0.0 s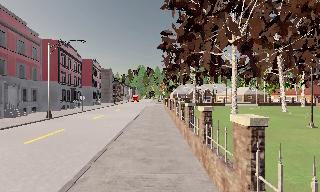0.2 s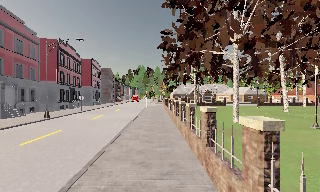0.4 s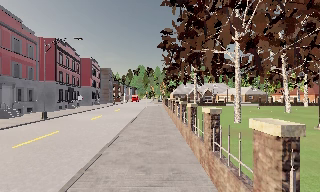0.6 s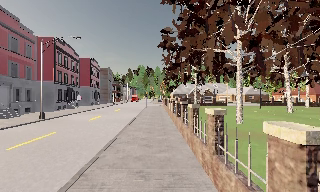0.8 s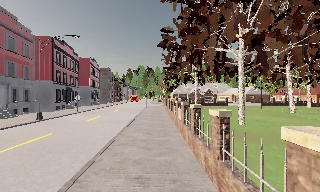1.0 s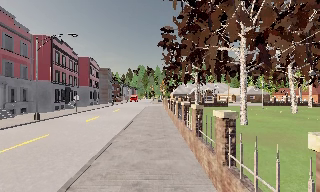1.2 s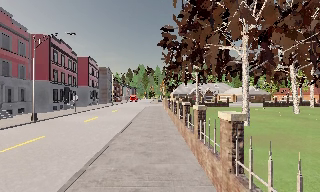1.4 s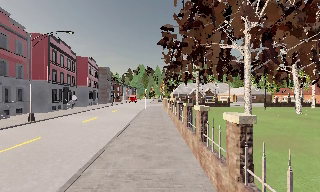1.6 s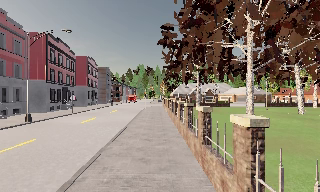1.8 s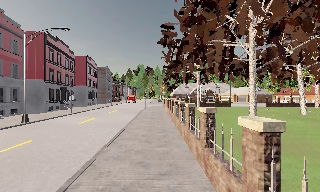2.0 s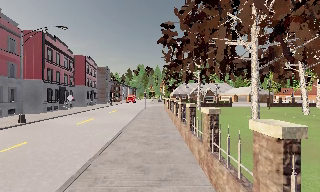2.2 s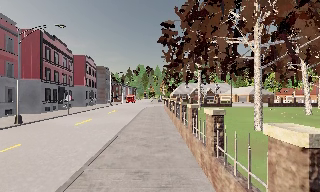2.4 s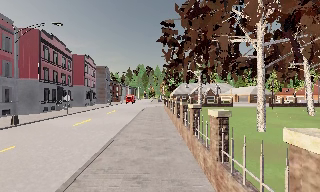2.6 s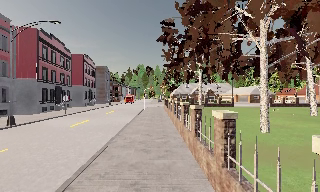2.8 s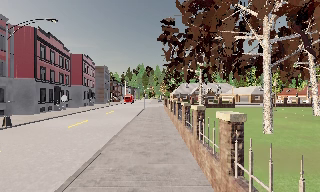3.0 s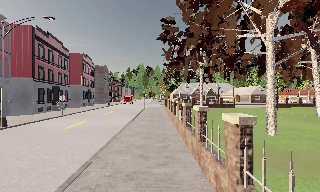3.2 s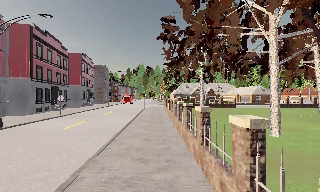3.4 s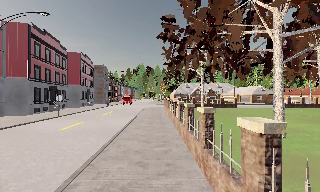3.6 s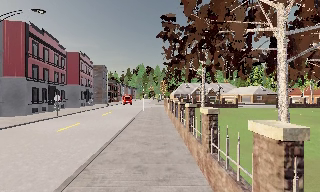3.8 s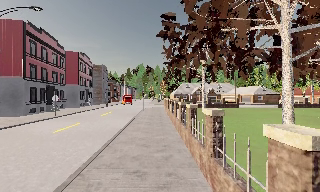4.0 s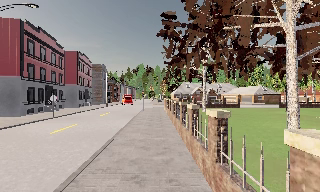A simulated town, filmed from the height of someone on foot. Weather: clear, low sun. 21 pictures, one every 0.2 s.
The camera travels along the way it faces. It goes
forward.
0.0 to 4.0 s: The camera travels forward, about 6 m, so what stands in front looms larger.
The film runs forward here.
